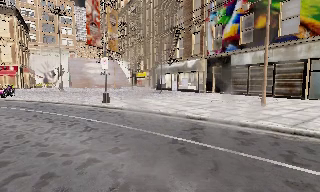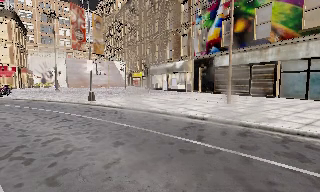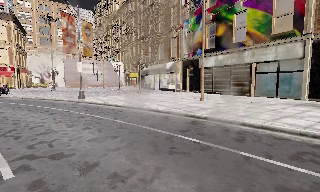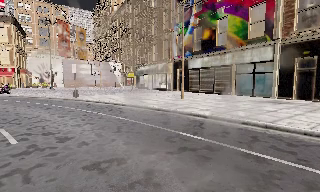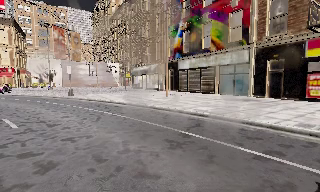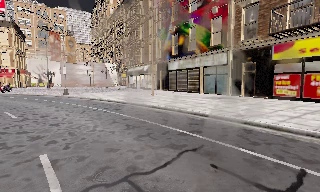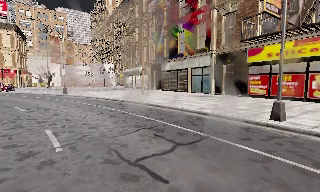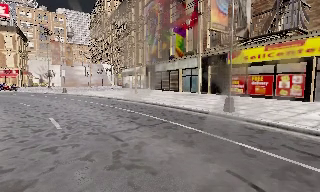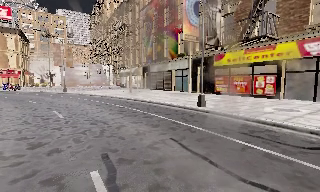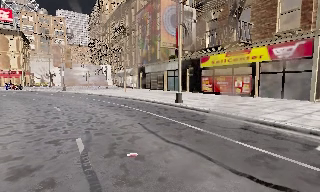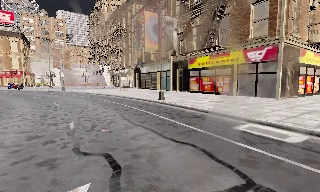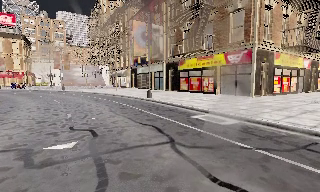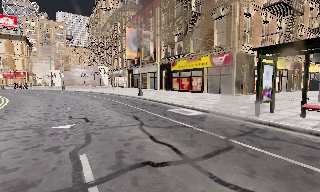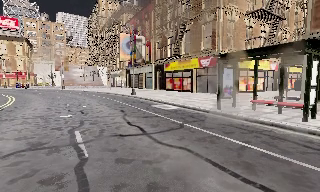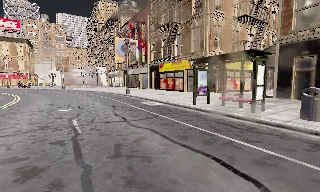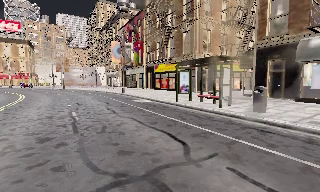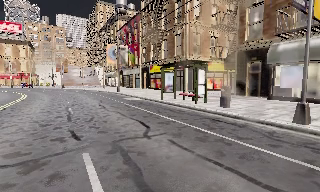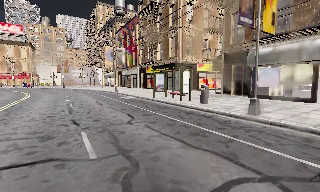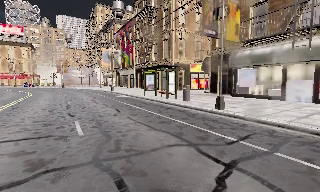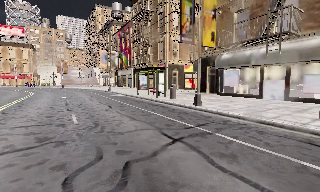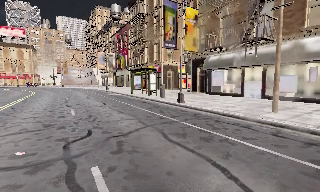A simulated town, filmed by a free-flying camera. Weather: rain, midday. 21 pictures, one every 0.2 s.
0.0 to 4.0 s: The camera travels backward and to its right, about 40 m, so what stands in front gets smaller.
The film runs backward here.
